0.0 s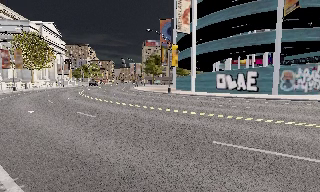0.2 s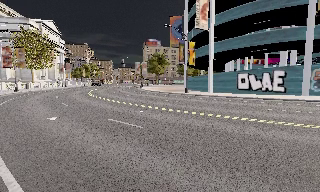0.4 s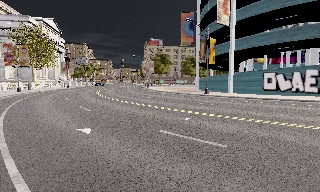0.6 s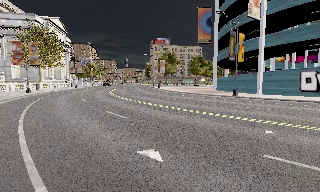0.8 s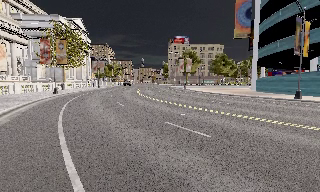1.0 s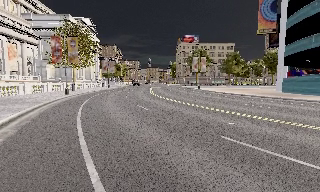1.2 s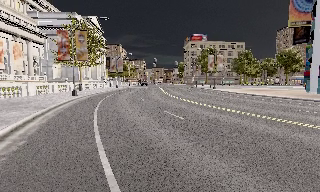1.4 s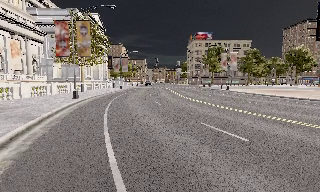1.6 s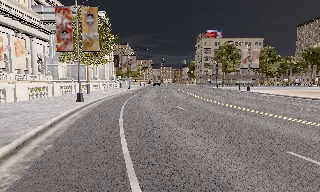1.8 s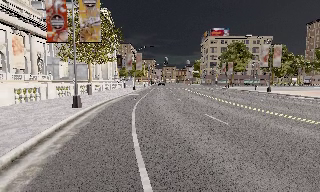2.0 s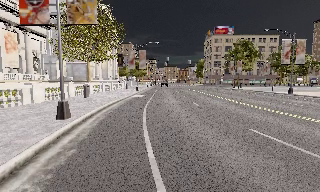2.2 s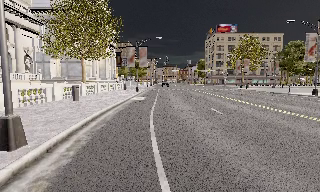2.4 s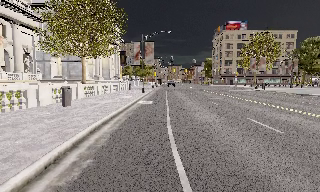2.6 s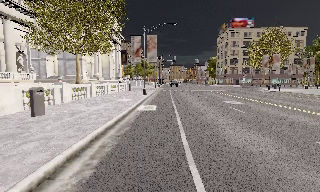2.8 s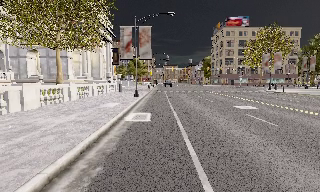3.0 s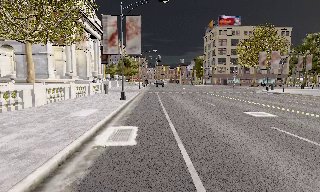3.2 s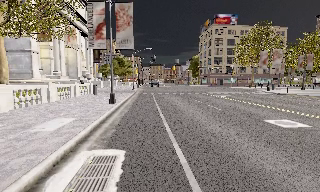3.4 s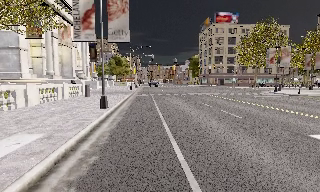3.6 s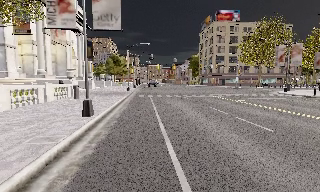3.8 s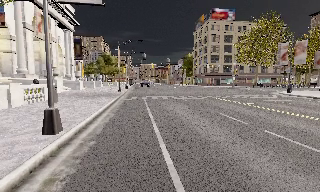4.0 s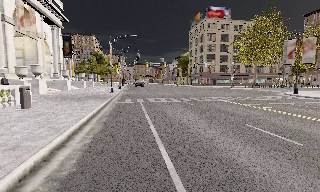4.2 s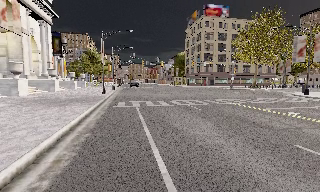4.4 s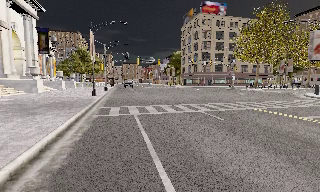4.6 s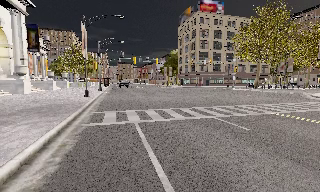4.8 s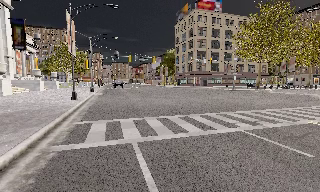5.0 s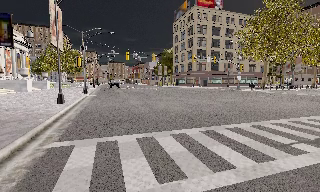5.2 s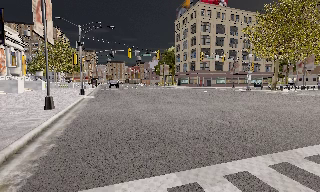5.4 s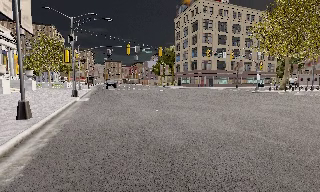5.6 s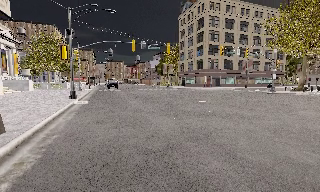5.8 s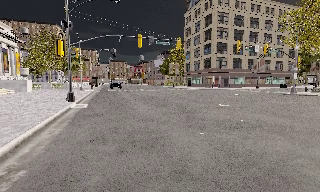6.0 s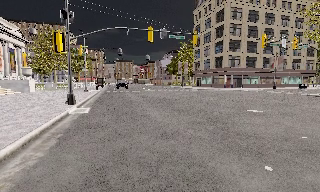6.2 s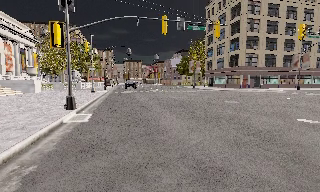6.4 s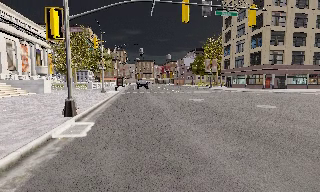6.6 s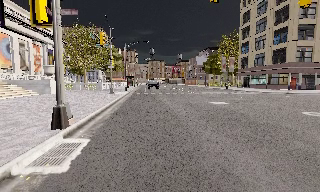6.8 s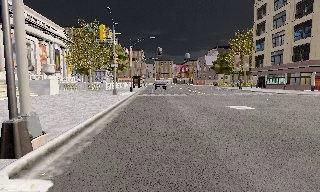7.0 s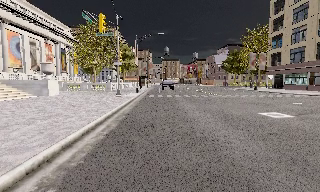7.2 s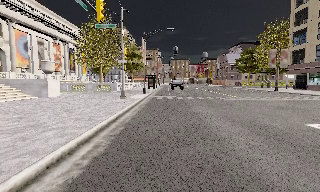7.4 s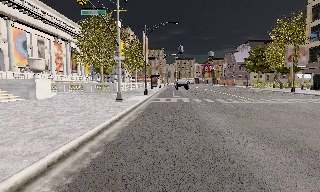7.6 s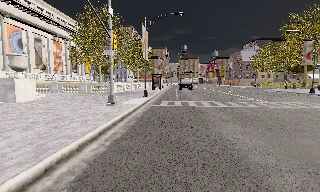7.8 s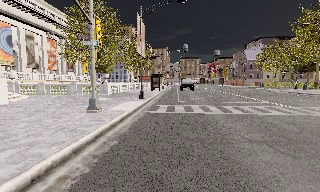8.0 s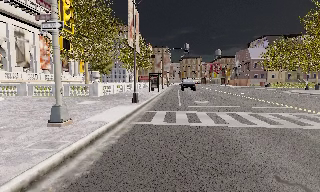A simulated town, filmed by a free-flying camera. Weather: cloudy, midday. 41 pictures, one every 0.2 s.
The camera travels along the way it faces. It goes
forward.
0.0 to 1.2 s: The camera travels to its left and forward, about 17 m, so close, fixed things drift to the right.
1.2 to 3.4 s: The camera travels forward, about 30 m, so what stands in front looms larger.
3.4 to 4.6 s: The camera pans to its right, which is clockwise from overhead, by about 10 degrees. It travels forward, about 13 m, so what stands in front looms larger.
4.6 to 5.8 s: The camera travels forward, about 13 m, so what stands in front looms larger.
5.8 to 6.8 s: The scene slides to the right, as the camera pans about 15 degrees to its left. It travels forward, about 10 m, so what stands in front looms larger.
6.8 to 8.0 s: The camera travels forward, about 13 m, so what stands in front looms larger.
The film runs backward here.
